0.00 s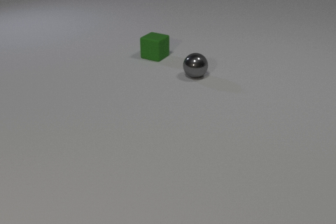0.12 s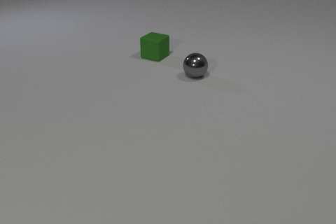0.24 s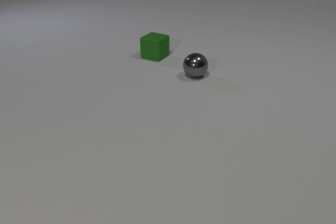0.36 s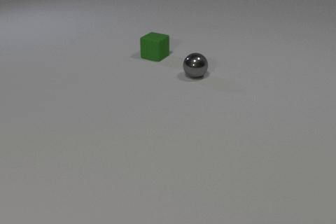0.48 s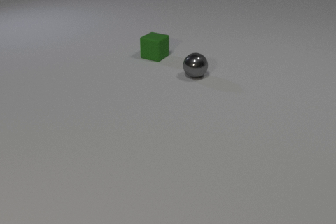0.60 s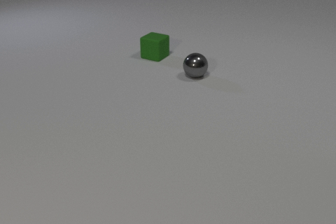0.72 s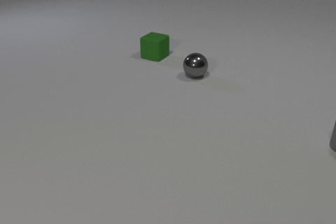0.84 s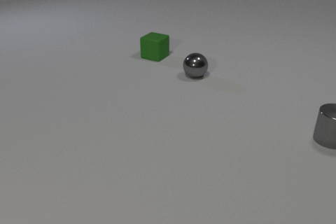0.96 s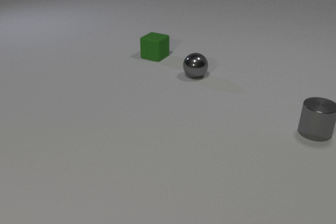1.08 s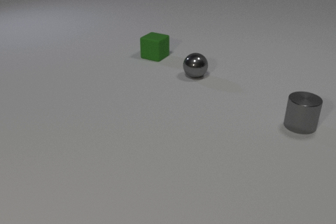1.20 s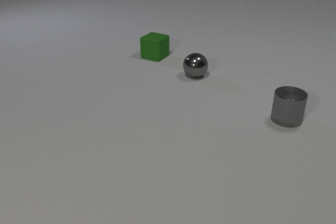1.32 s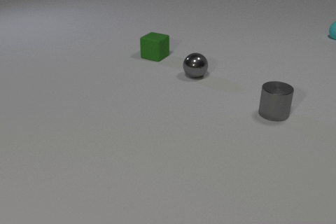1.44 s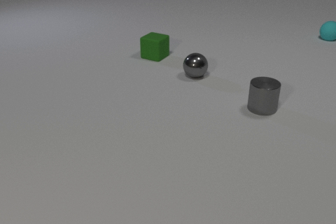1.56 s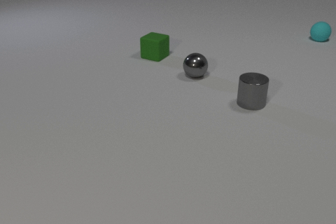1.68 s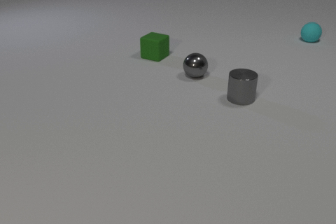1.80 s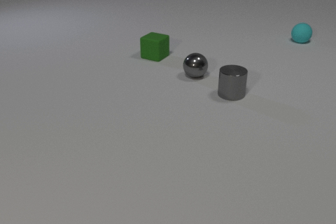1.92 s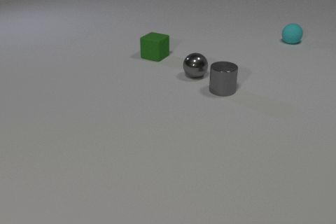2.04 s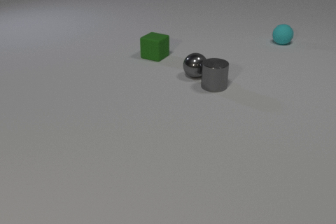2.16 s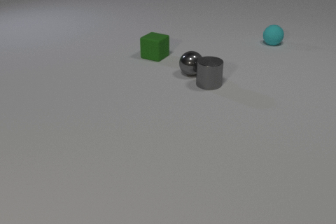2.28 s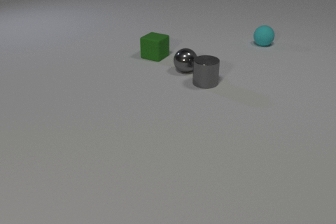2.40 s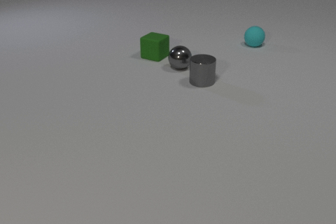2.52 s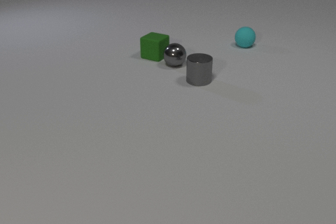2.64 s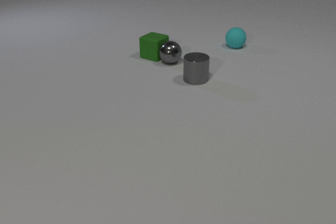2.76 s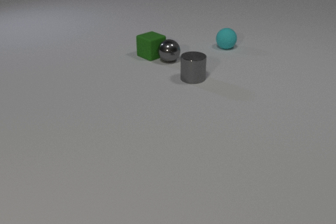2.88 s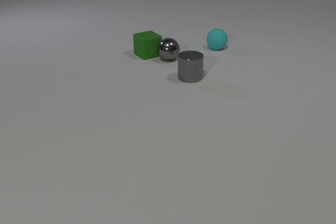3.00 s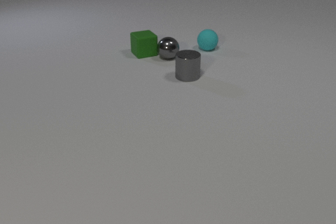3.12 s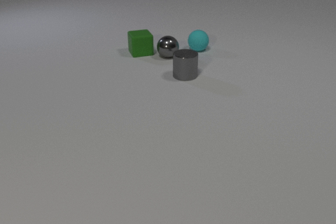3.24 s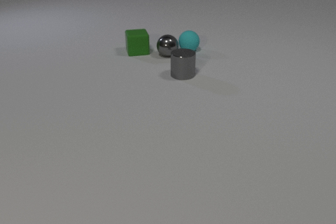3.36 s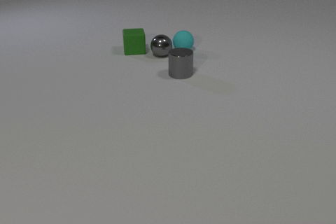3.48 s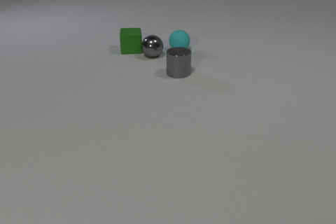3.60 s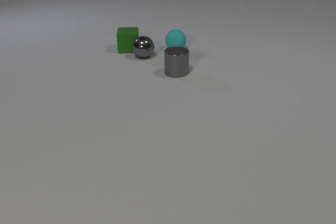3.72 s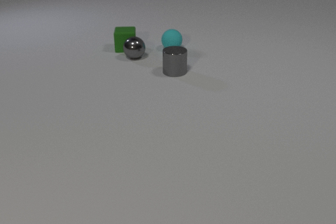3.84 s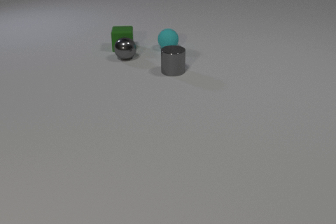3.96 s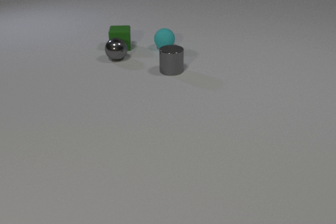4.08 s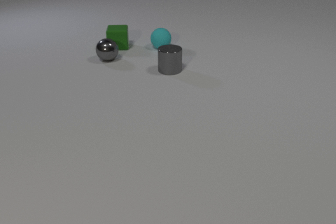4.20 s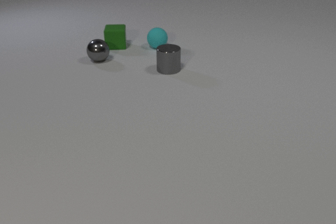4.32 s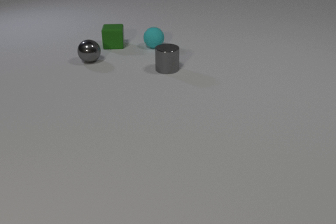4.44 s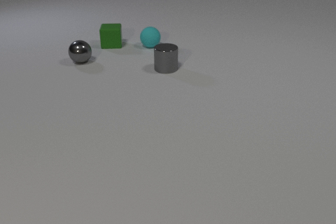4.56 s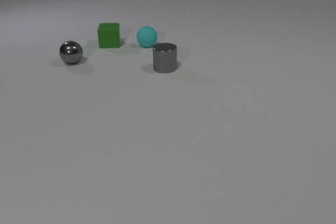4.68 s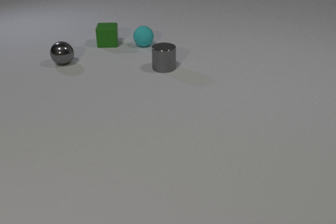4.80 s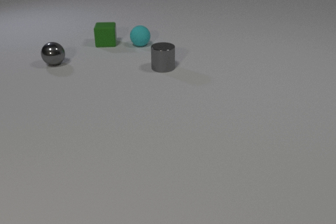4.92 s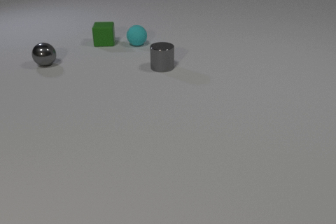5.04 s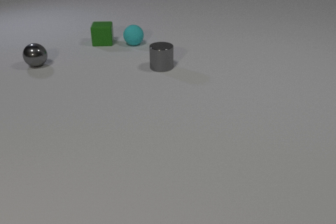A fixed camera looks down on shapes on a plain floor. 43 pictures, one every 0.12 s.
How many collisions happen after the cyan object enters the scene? 3.
What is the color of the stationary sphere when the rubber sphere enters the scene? gray.
What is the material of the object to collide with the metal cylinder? metal.
0.00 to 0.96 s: The gray metal cylinder comes in at the right edge, slides to the left and away from the camera.
0.96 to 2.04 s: The gray metal cylinder slides to the left and away from the camera. The cyan rubber sphere comes in at the right edge, rolls to the left and toward the camera.
2.04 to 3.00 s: The gray metal cylinder slides to the left and away from the camera. The gray metal sphere rolls away from the camera and to the left. The green rubber cube slides to the left and away from the camera, spins clockwise seen from above by about 30 degrees, its near face sliding to the left. The cyan rubber sphere rolls to the left and toward the camera. The gray metal cylinder and the gray metal sphere collide. The gray metal sphere and the green rubber cube collide.
3.00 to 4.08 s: The gray metal cylinder slides to the left and away from the camera. The gray metal sphere rolls to the left. The green rubber cube slides to the left and away from the camera, spins so that its near face slides to the left, clockwise seen from above. The cyan rubber sphere rolls to the left. The gray metal sphere and the cyan rubber sphere collide.
4.08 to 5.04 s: The gray metal cylinder slides to the left and away from the camera. The gray metal sphere rolls to the left. The green rubber cube slides to the left and away from the camera. The cyan rubber sphere rolls to the left and away from the camera.
